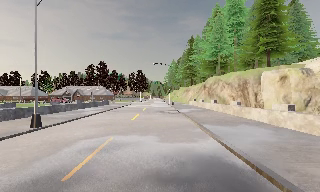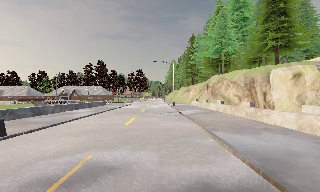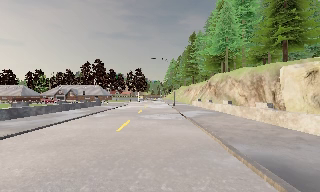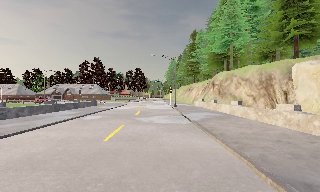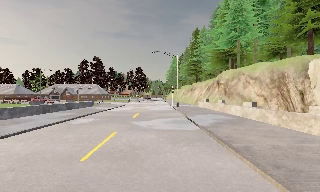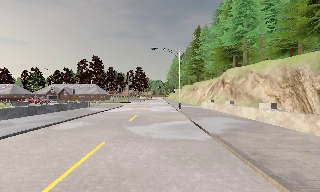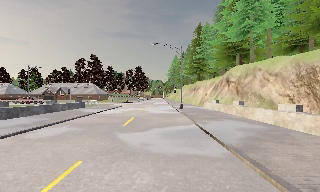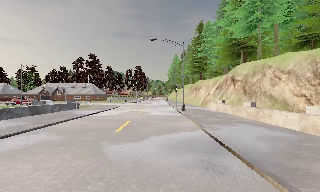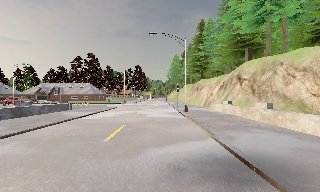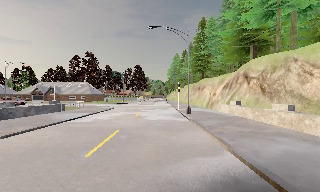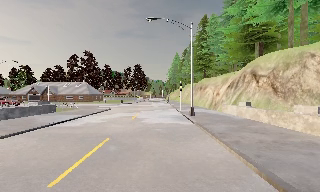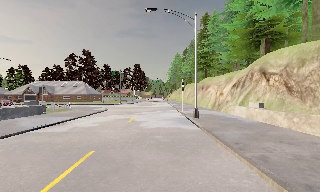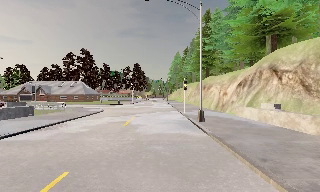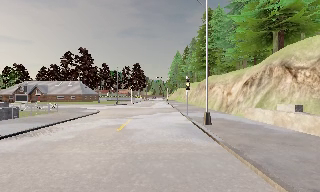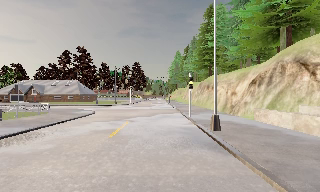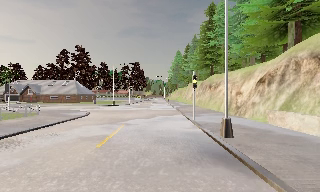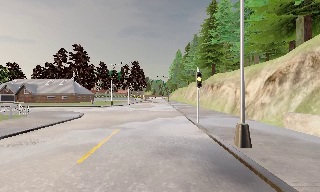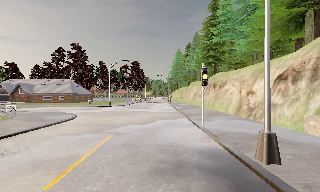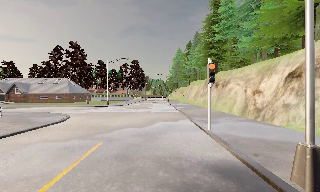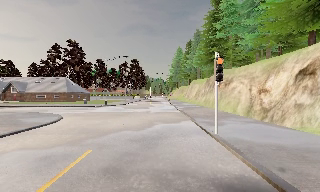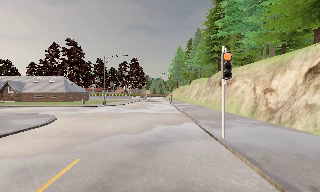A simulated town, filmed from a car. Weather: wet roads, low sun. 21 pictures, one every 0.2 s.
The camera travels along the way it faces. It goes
forward.
0.0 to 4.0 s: The camera travels forward, about 30 m, so what stands in front looms larger. It loses speed.
The film runs forward here.
